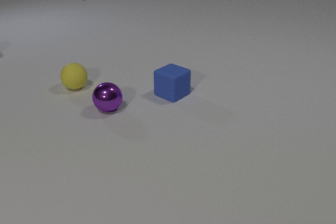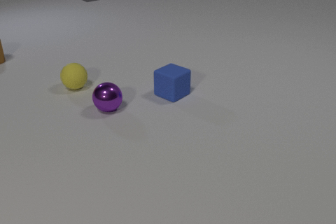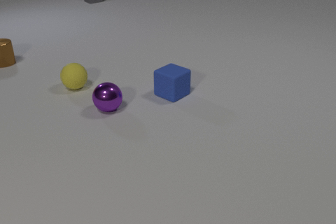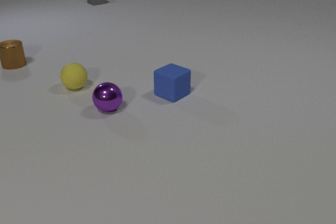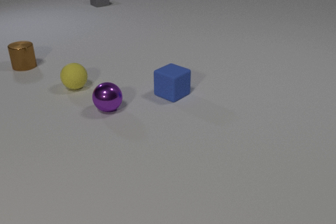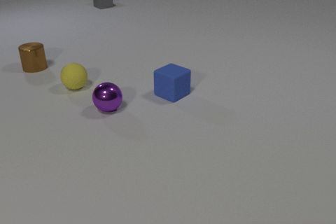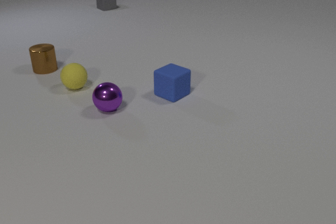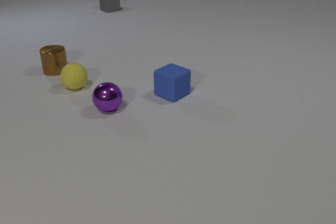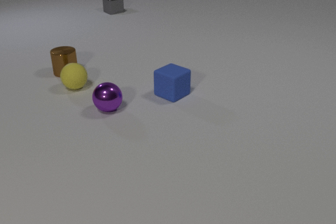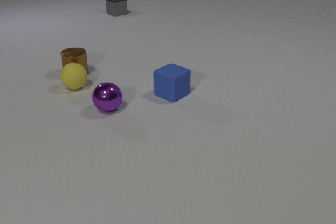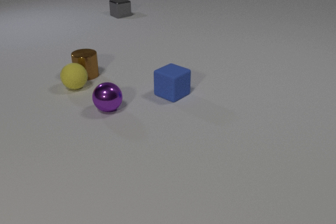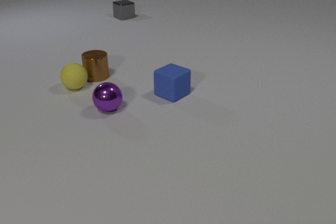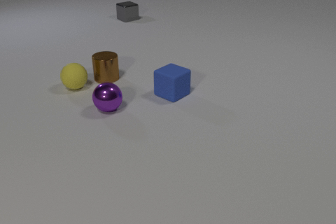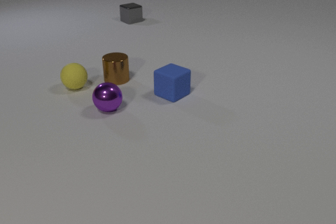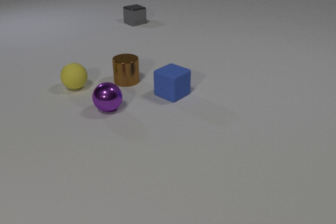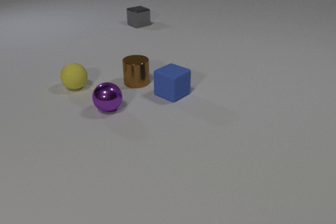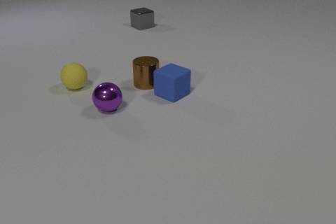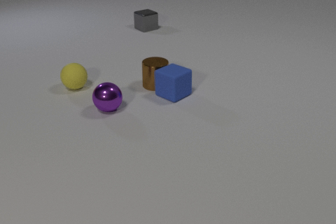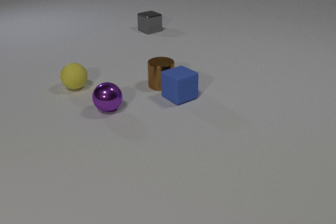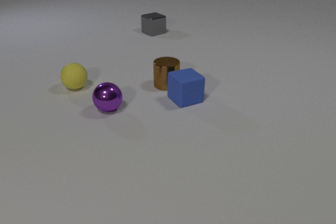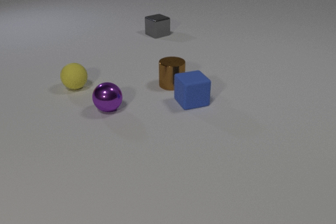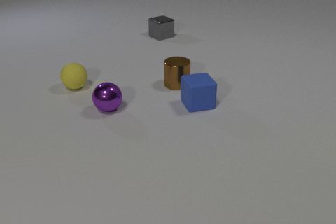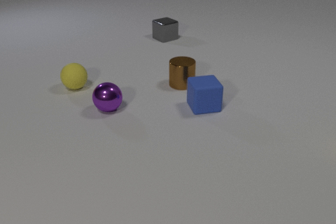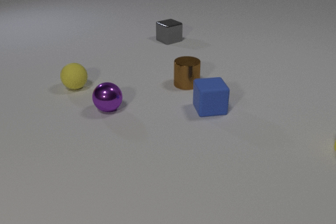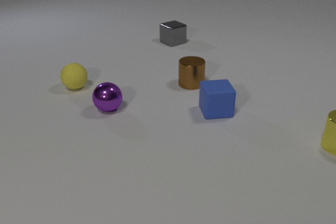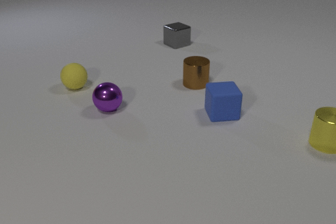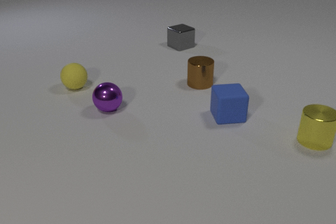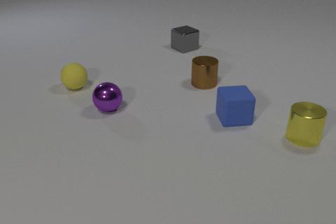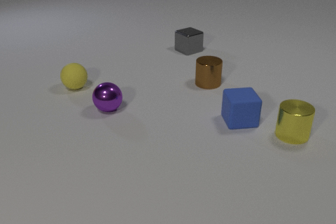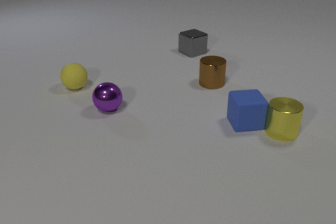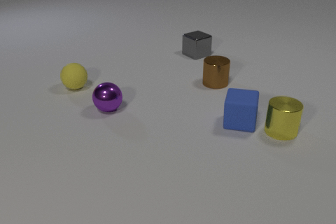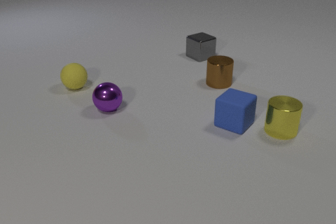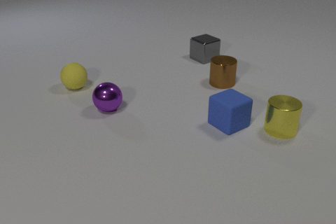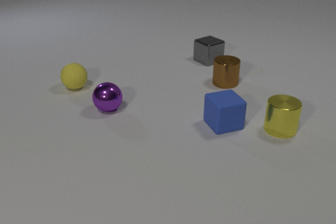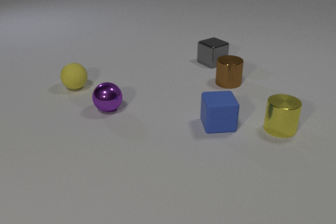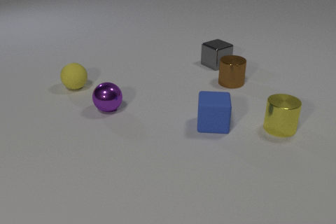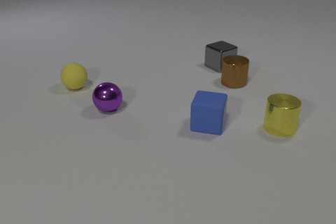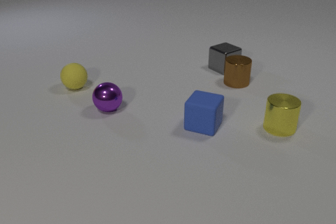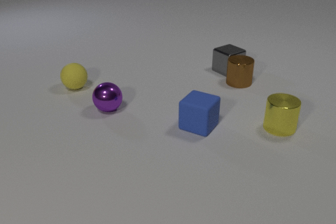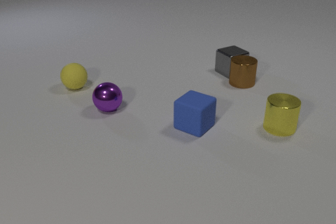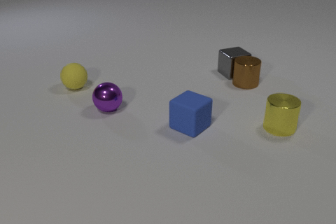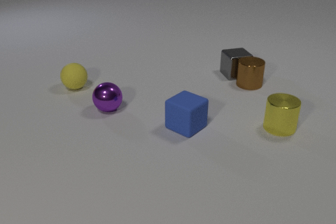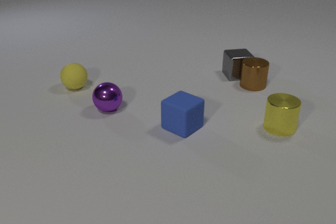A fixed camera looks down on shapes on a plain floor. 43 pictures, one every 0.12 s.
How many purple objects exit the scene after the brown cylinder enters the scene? 0.
How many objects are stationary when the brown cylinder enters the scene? 3.
What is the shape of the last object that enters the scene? cylinder.
0.00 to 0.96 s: The brown metal cylinder comes in at the left edge, slides to the right and toward the camera. The gray metal cube slides toward the camera and to the right.
0.96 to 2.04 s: The brown metal cylinder slides to the right and toward the camera. The gray metal cube slides toward the camera and to the right. The brown metal cylinder and the blue rubber cube collide.
2.04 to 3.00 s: The brown metal cylinder slides to the right. The blue rubber cube slides to the right and toward the camera, spins clockwise seen from above by about 45 degrees, its near face sliding to the left. The gray metal cube slides toward the camera and to the right. The yellow metal cylinder comes in at the right edge, slides to the left.
3.00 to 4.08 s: The brown metal cylinder slides to the right. The blue rubber cube slides toward the camera, spins clockwise seen from above by about 90 degrees, its near face sliding to the left. The gray metal cube slides toward the camera and to the right. The yellow metal cylinder slides to the left. The blue rubber cube and the yellow metal cylinder collide.
4.08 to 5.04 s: The brown metal cylinder slides to the right. The blue rubber cube slides to the left, spins clockwise seen from above by about 45 degrees, its near face sliding to the left. The gray metal cube slides toward the camera and to the right, spins so that its near face slides to the left, clockwise seen from above. The brown metal cylinder and the gray metal cube collide.
